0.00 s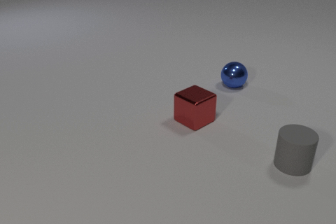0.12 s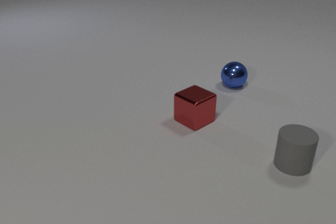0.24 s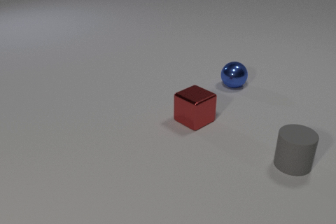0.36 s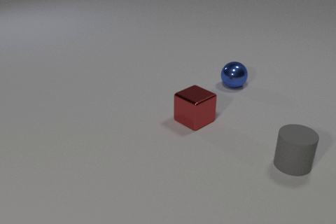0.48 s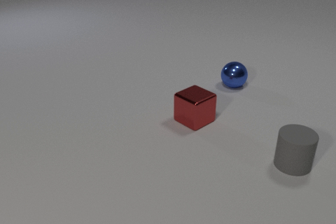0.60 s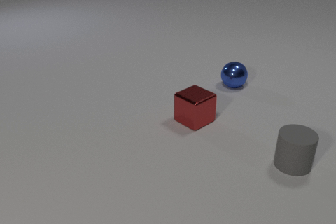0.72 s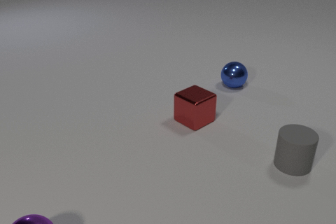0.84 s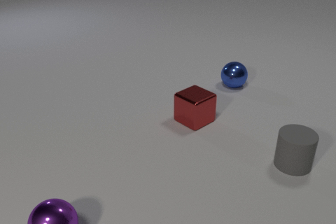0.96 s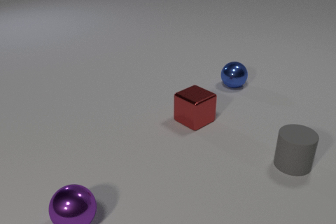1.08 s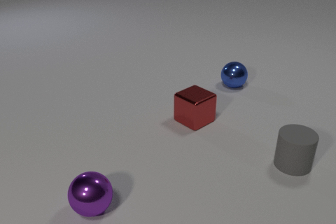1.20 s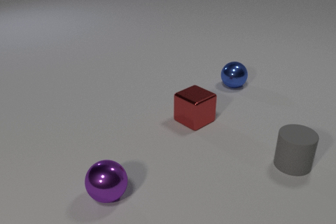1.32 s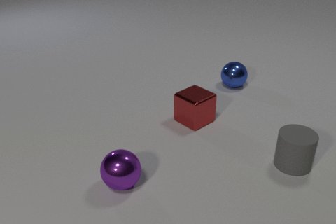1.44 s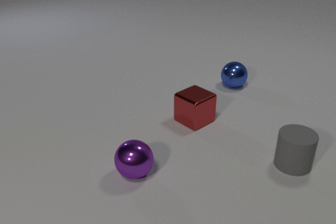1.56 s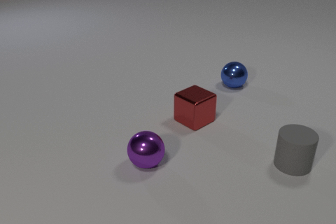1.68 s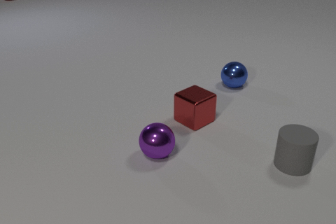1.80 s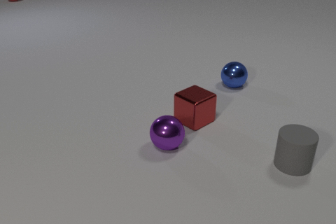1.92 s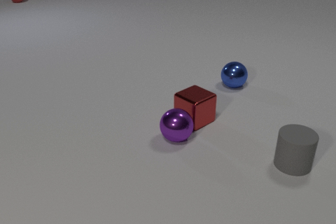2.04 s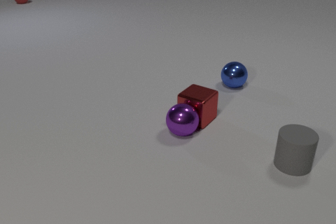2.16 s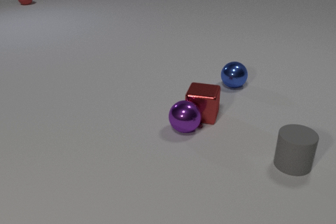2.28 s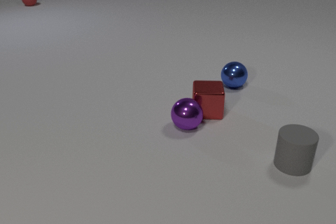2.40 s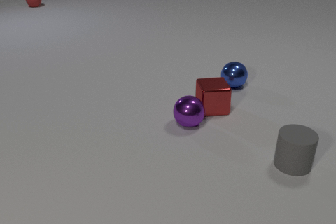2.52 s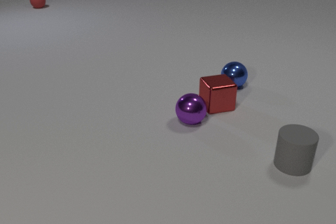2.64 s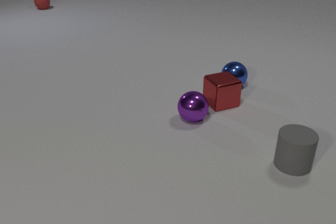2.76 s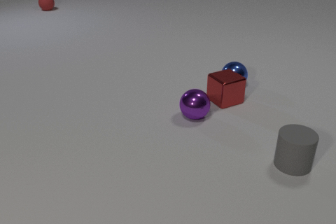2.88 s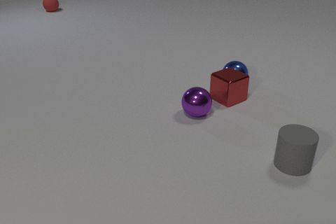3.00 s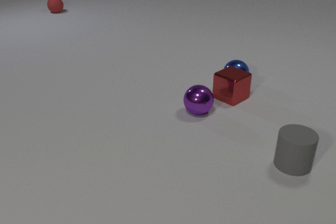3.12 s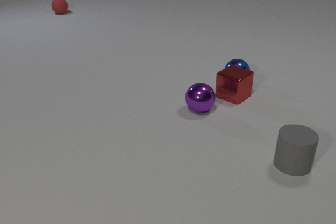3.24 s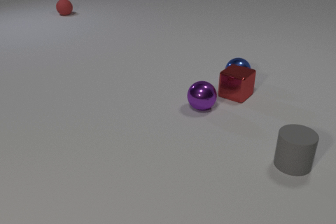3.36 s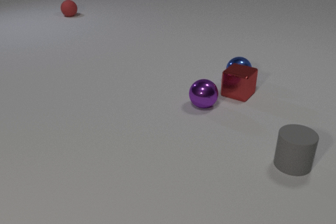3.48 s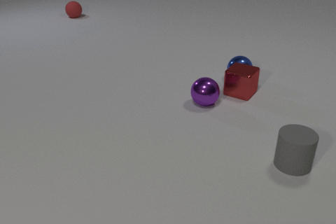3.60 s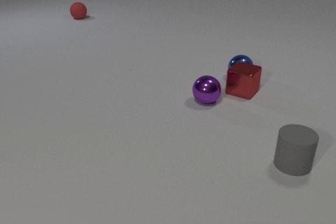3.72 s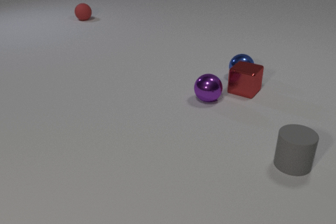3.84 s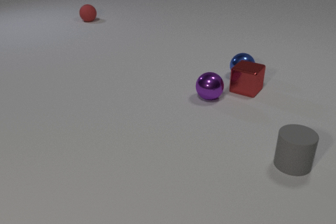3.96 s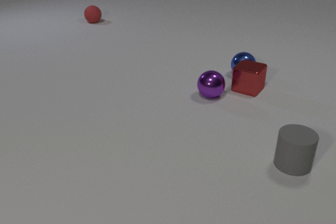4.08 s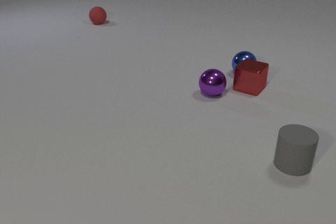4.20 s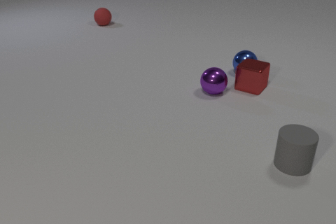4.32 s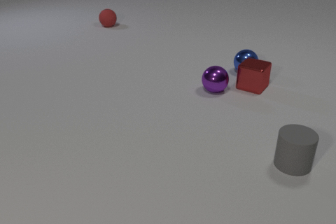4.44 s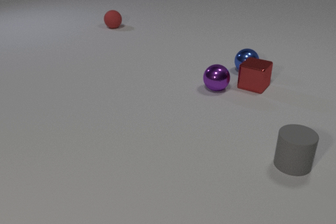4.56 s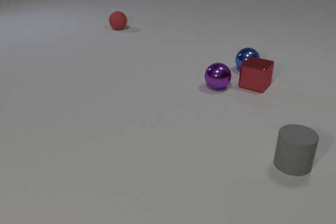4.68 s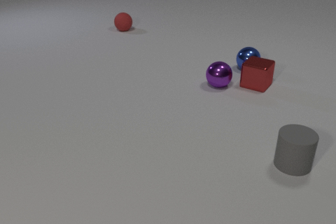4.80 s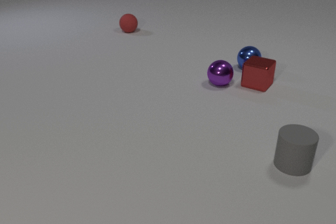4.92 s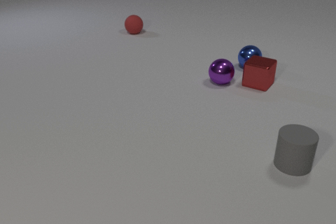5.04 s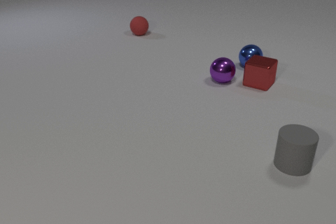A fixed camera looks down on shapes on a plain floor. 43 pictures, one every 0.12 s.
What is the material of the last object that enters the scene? rubber.
What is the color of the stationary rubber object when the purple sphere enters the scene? gray.
What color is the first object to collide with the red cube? purple.
0.00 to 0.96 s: The purple metal sphere comes in at the bottom edge, rolls to the right and away from the camera.
0.96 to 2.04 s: The purple metal sphere rolls away from the camera and to the right. The red rubber sphere comes in at the top edge, rolls toward the camera and to the right. The purple metal sphere and the red metal cube collide.
2.04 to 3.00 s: The purple metal sphere rolls away from the camera. The red metal cube slides away from the camera and to the right, spins so that its near face slides to the right, counterclockwise seen from above. The red rubber sphere rolls toward the camera and to the right. The red metal cube and the blue metal sphere collide.
3.00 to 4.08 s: The purple metal sphere rolls away from the camera. The red metal cube slides away from the camera and to the right. The red rubber sphere rolls toward the camera and to the right. The blue metal sphere rolls away from the camera.
4.08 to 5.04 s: The purple metal sphere rolls away from the camera. The red metal cube slides away from the camera and to the right. The red rubber sphere rolls toward the camera and to the right. The blue metal sphere rolls away from the camera.
